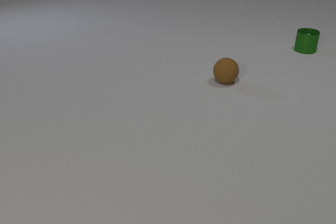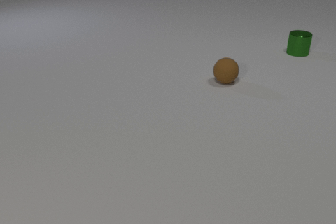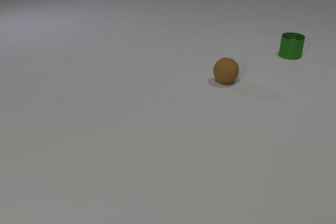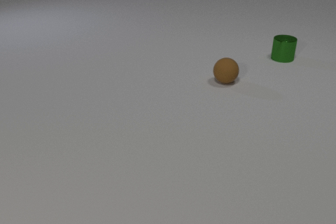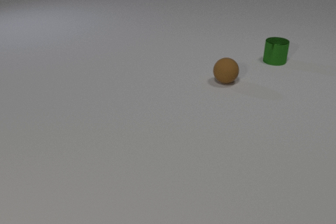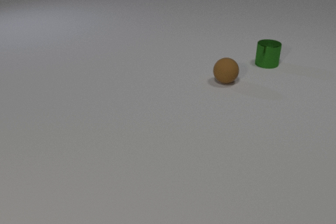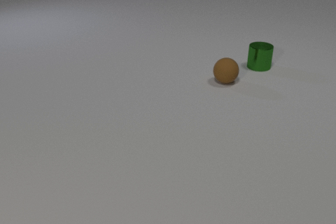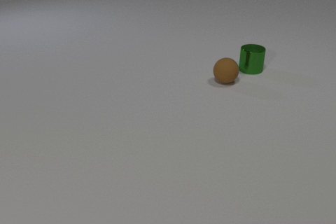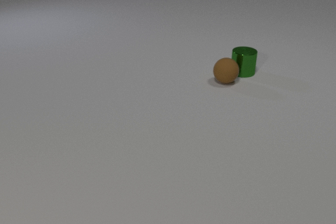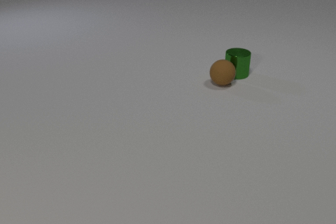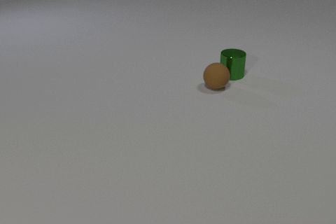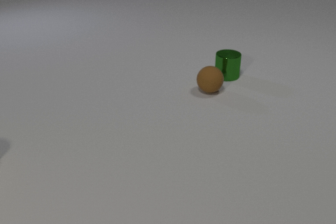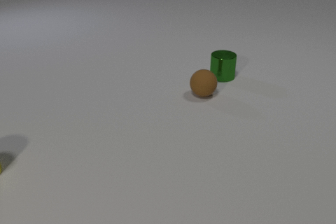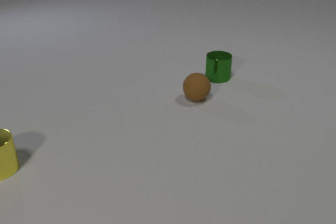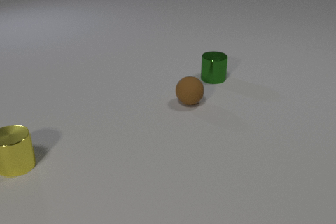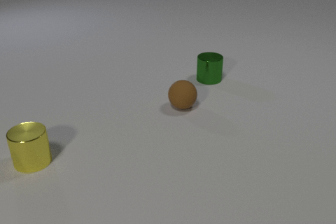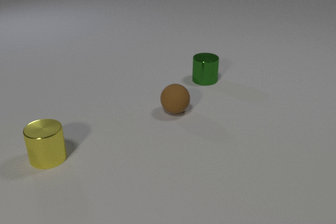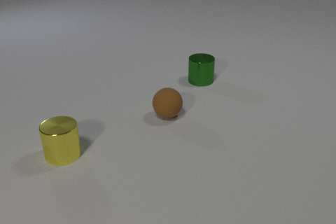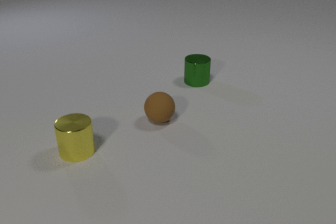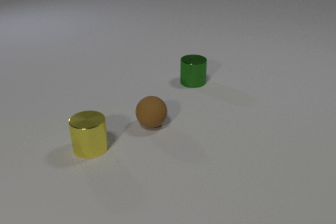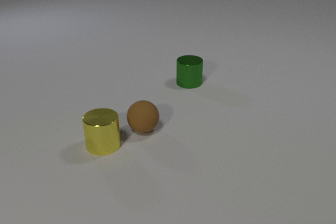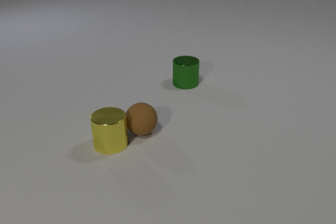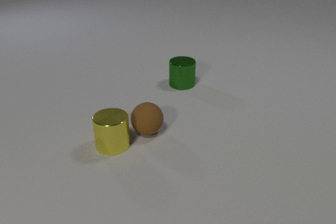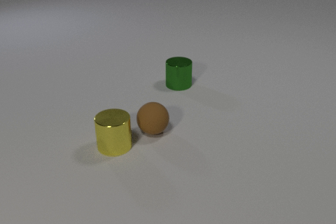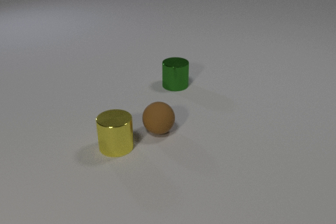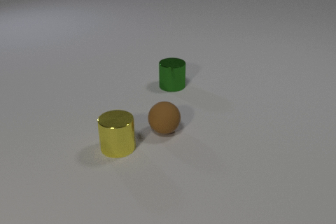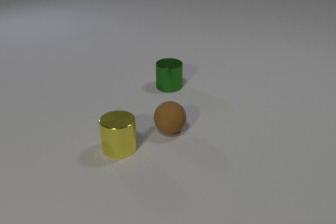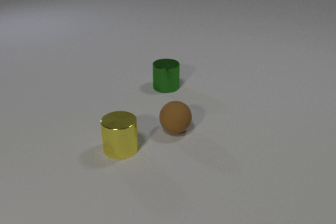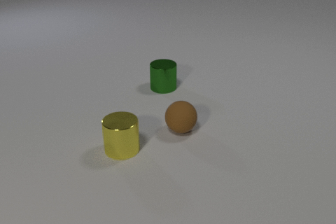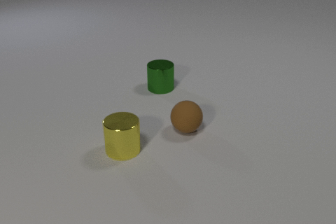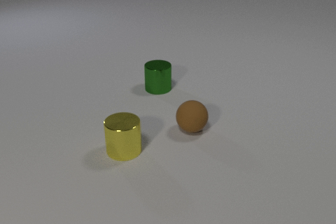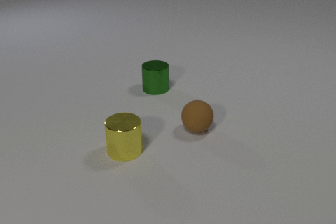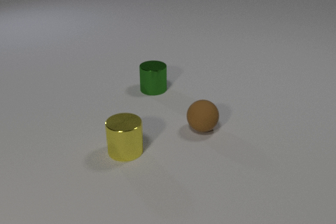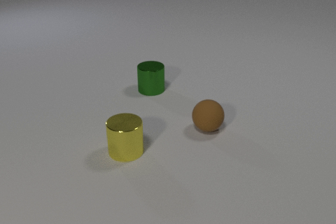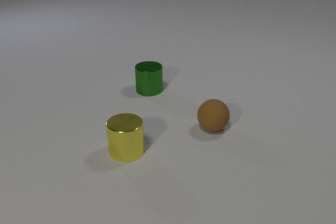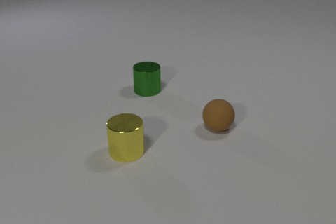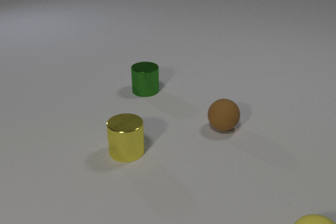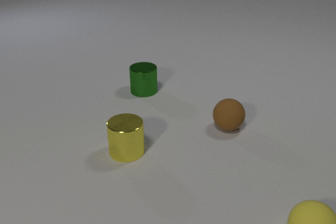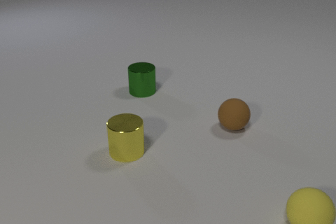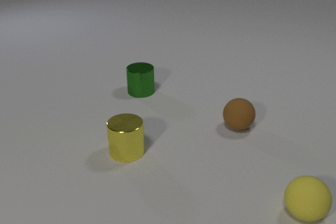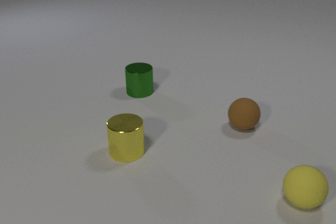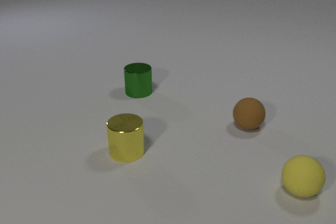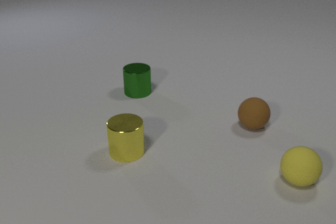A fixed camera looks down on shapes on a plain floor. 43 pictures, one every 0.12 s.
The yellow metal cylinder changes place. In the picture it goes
to the right.
0.00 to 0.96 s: The green metal cylinder slides toward the camera and to the left.
0.96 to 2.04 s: The green metal cylinder slides to the left and toward the camera. The brown rubber sphere rolls toward the camera and to the left. The yellow metal cylinder comes in at the left edge, slides to the right. The green metal cylinder and the brown rubber sphere collide.
2.04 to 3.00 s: The green metal cylinder slides to the left and toward the camera. The brown rubber sphere rolls toward the camera. The yellow metal cylinder slides to the right. The brown rubber sphere and the yellow metal cylinder collide.
3.00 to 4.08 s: The green metal cylinder slides to the left. The brown rubber sphere rolls to the right. The yellow metal cylinder slides to the right and toward the camera.
4.08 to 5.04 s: The green metal cylinder slides to the left. The brown rubber sphere rolls to the right. The yellow rubber sphere comes in at the bottom edge, rolls away from the camera.
How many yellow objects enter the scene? 2.
What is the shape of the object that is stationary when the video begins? sphere.
How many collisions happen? 2.
